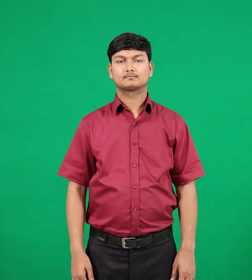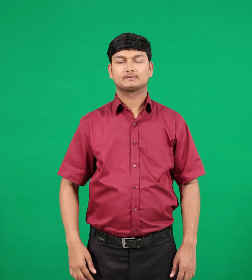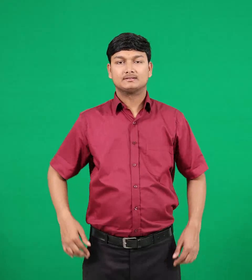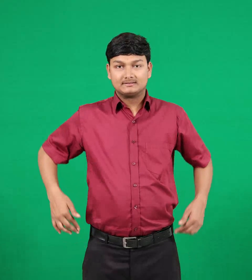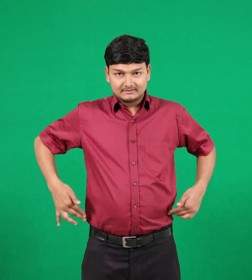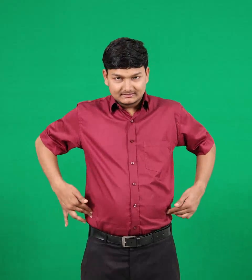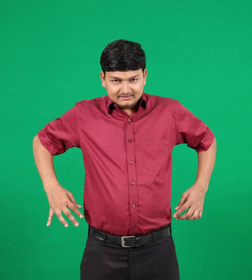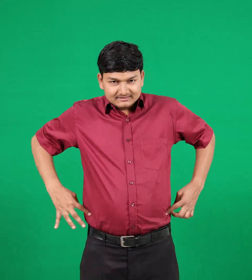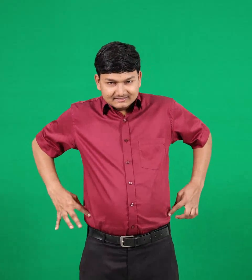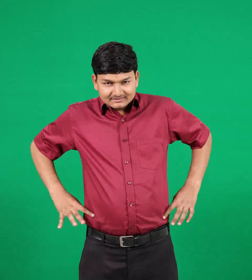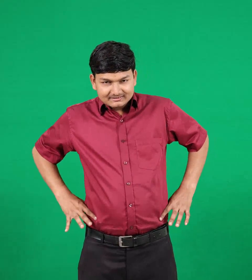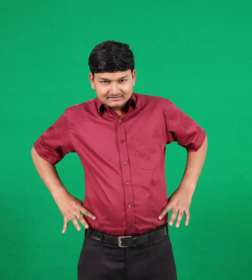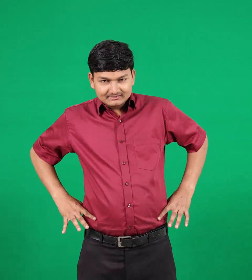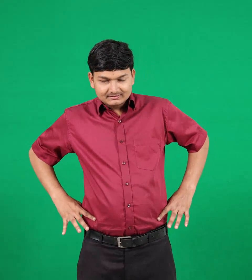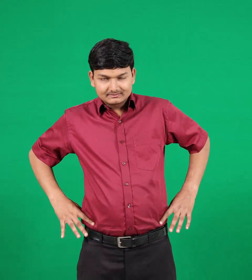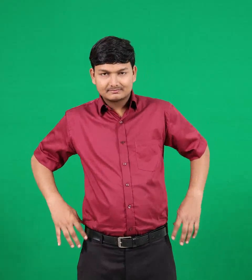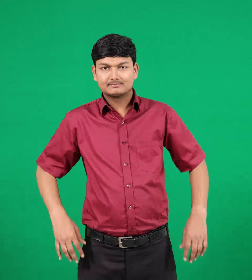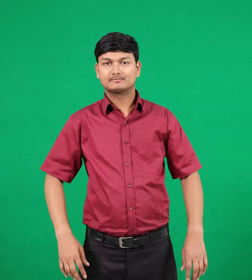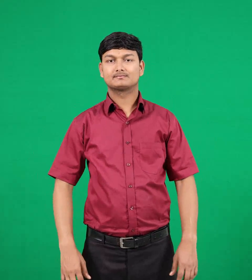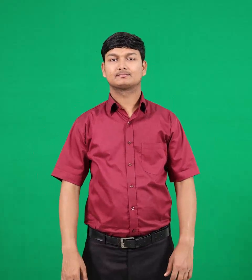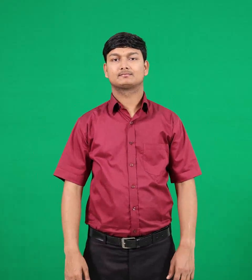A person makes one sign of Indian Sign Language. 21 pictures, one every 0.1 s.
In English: waist
